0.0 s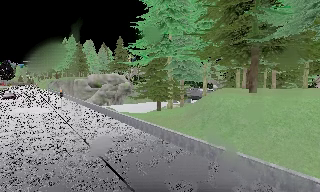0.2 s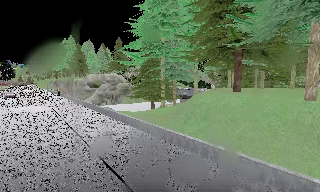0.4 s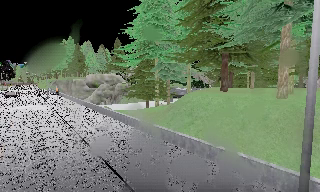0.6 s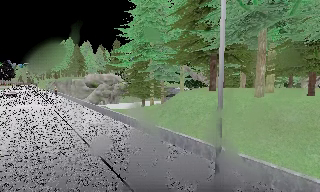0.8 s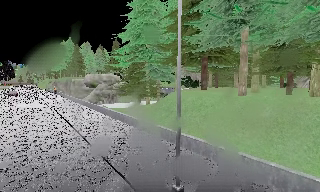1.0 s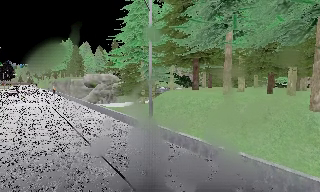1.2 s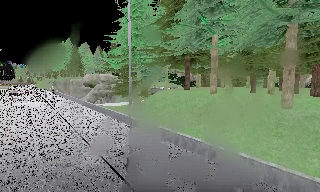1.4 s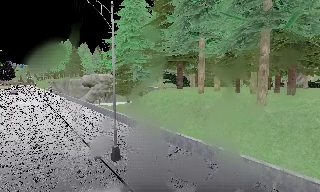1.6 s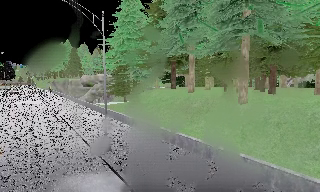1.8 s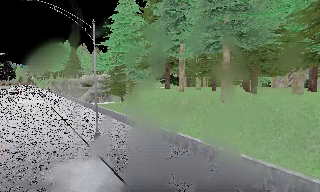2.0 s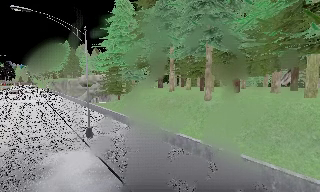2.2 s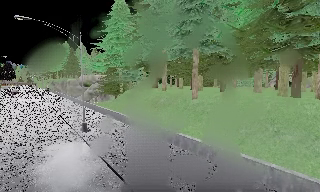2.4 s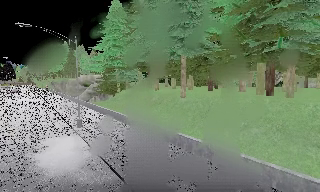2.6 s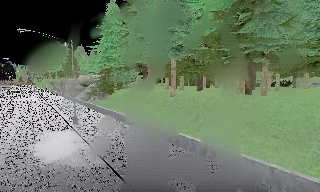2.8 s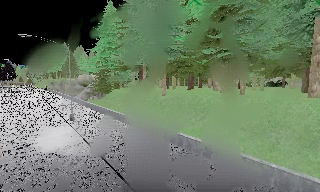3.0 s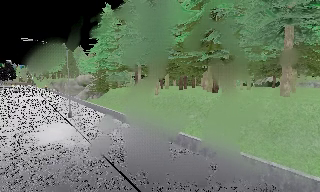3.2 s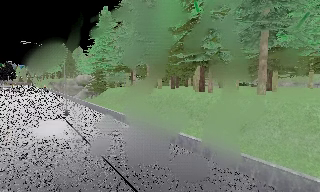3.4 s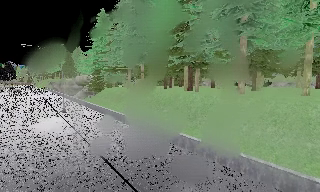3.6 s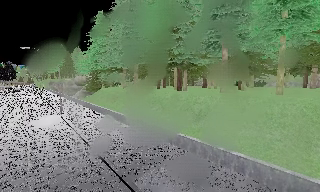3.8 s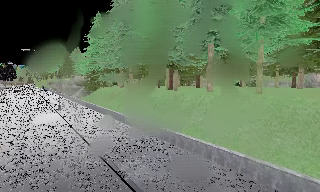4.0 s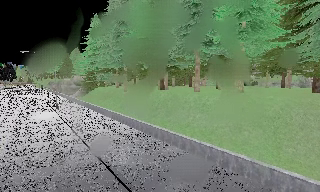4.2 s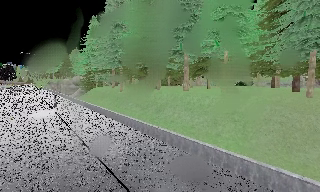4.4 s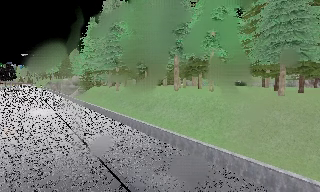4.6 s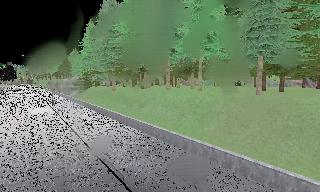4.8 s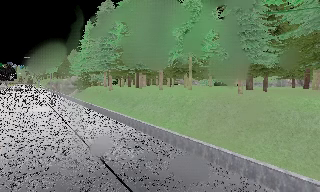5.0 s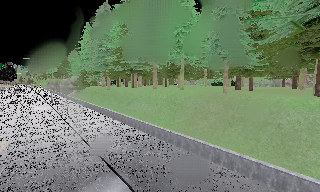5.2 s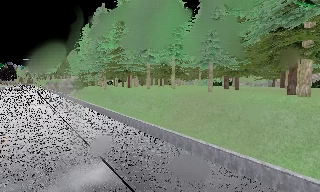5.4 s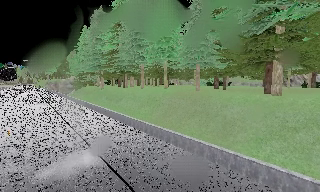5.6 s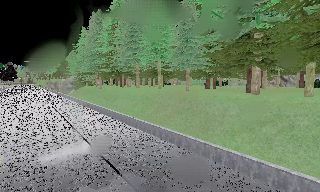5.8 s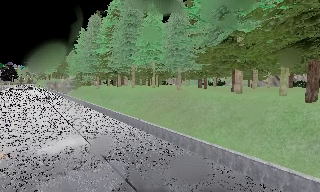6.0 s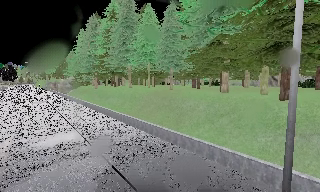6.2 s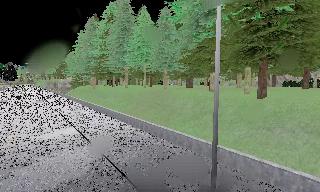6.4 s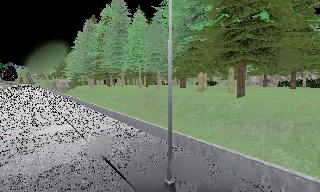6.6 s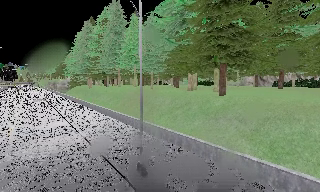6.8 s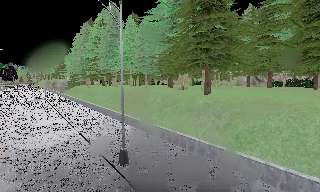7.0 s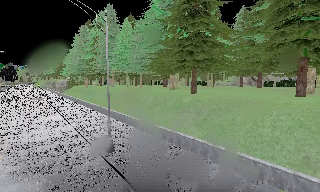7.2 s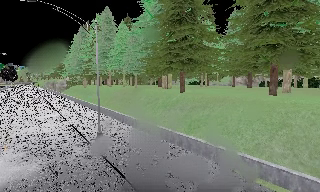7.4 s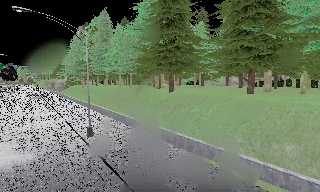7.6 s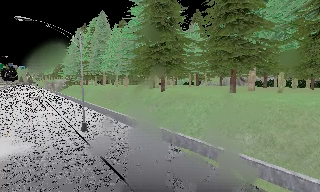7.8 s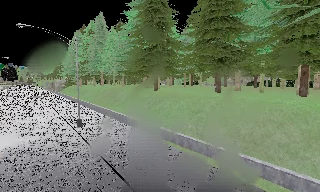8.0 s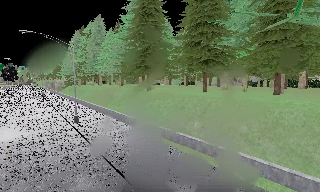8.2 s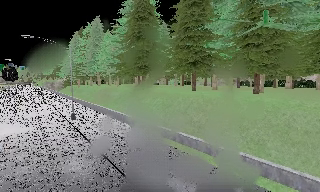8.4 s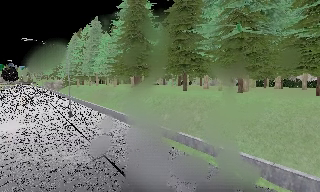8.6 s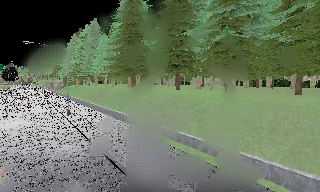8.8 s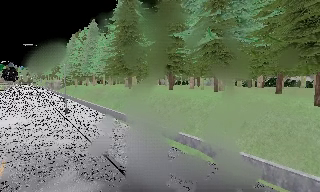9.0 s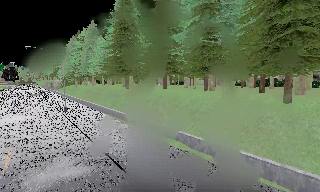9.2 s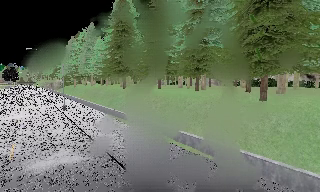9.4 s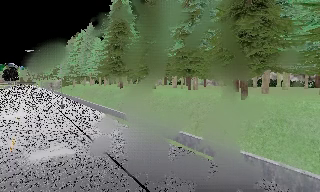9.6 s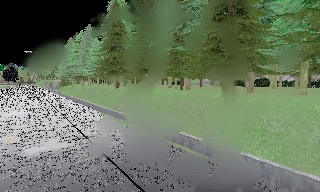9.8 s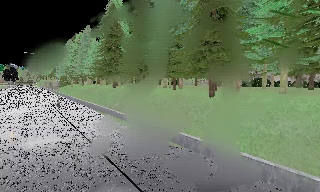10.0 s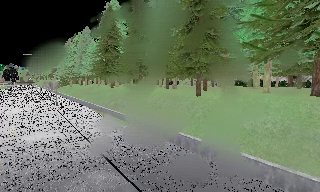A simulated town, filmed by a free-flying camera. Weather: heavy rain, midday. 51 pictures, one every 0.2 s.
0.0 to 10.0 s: The camera travels backward and to its right, about 75 m, so what stands in front gets smaller.
The film runs backward here.
